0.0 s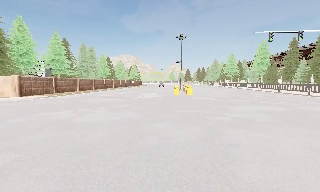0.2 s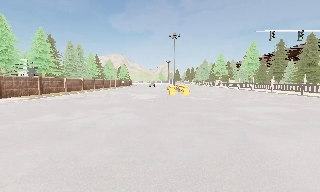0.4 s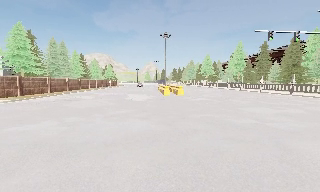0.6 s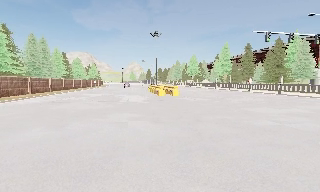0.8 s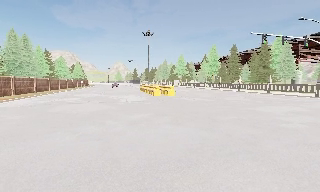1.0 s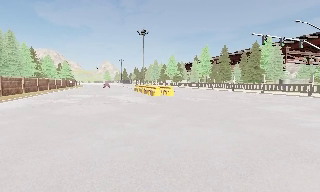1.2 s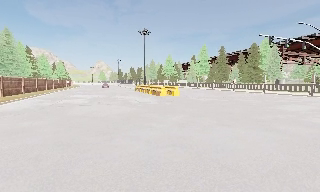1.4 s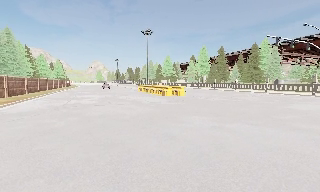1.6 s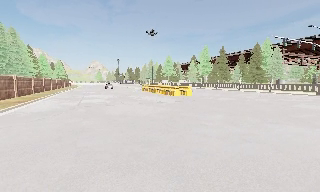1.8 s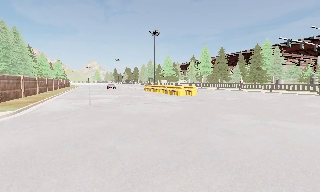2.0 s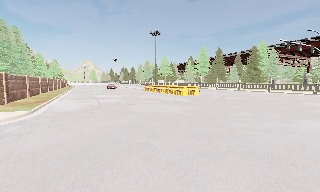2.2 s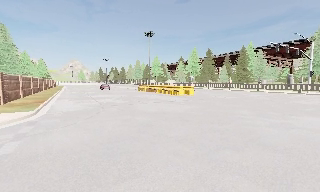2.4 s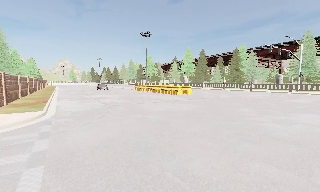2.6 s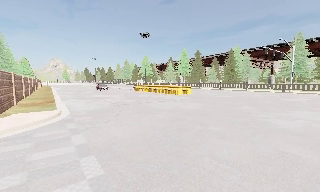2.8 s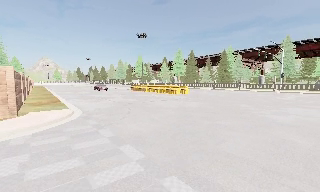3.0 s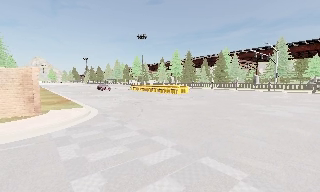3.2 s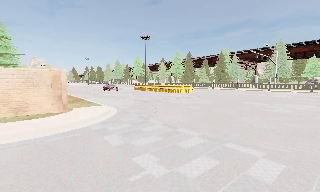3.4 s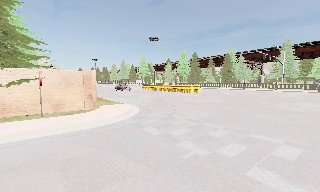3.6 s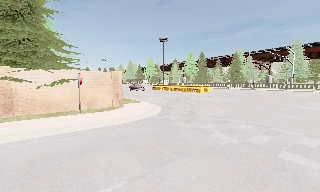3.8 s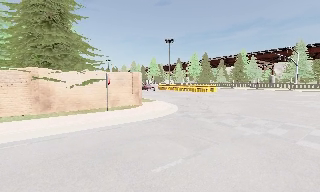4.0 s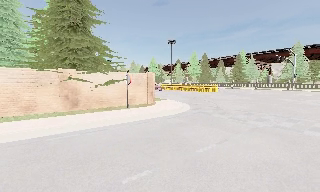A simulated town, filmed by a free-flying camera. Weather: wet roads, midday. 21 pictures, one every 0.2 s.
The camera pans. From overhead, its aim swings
clockwise.
0.0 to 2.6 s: The camera pans to its right, which is clockwise from overhead, by about 40 degrees. It travels to its left, about 16 m.
2.6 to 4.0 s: The camera travels to its left and backward, about 10 m, so close, fixed things drift to the right.
The film runs forward here.
